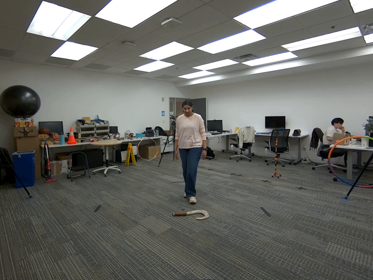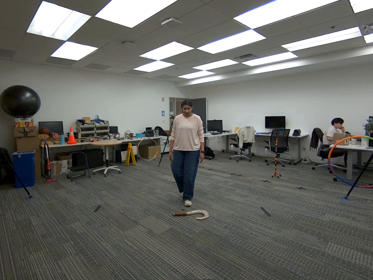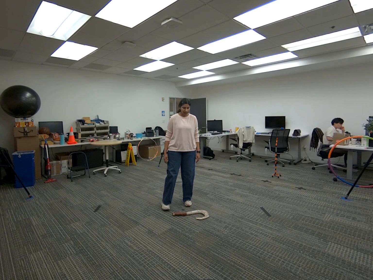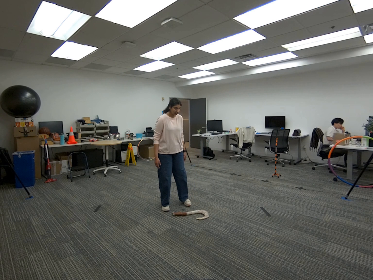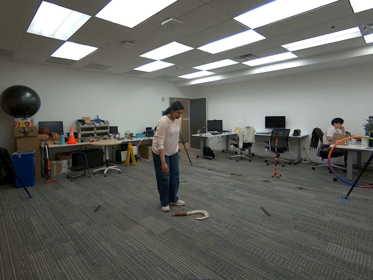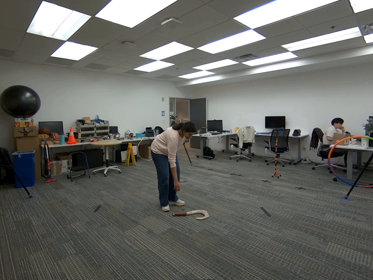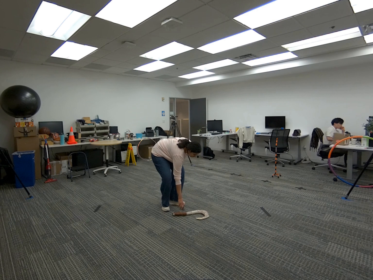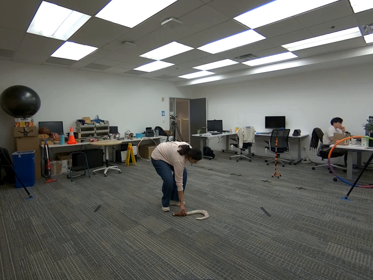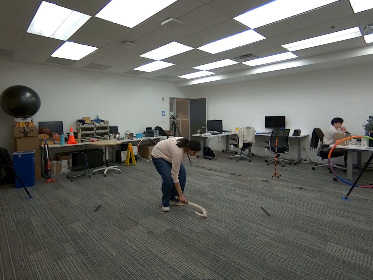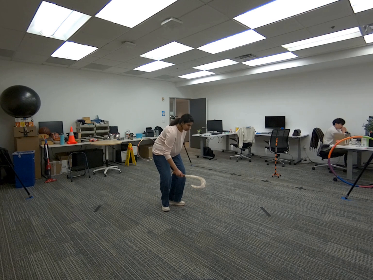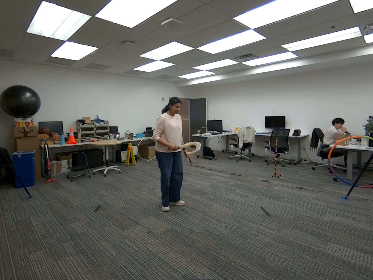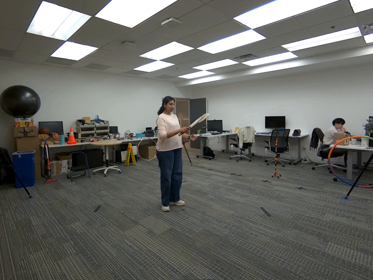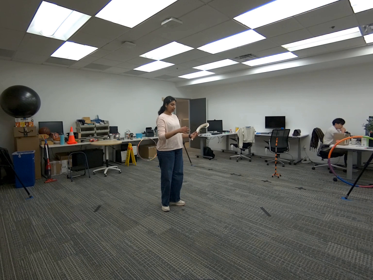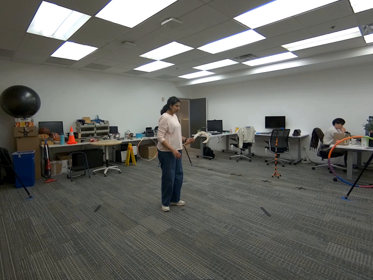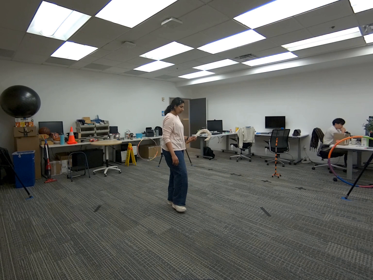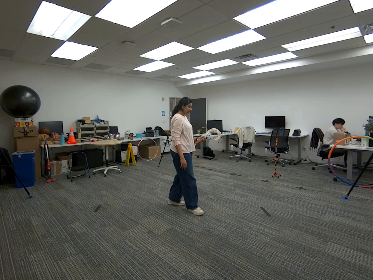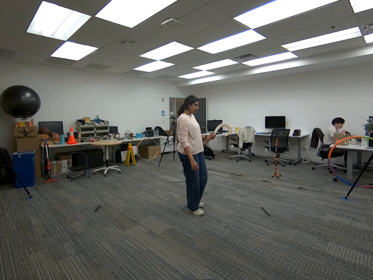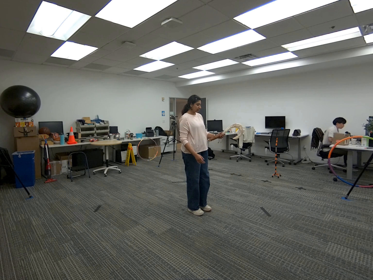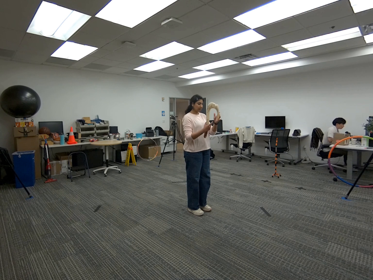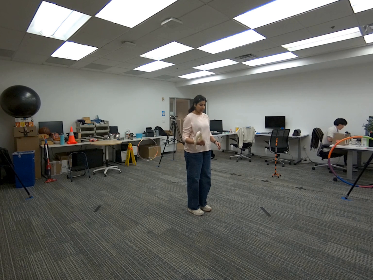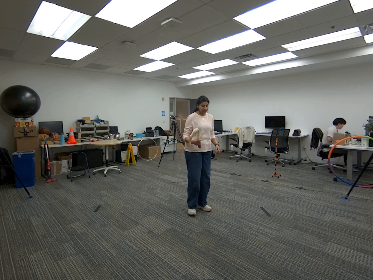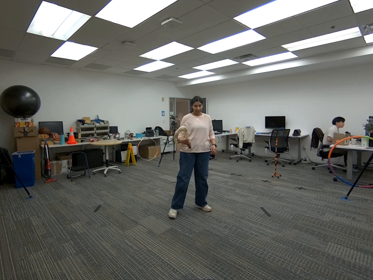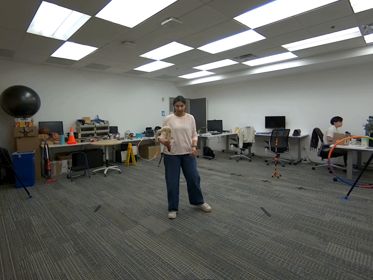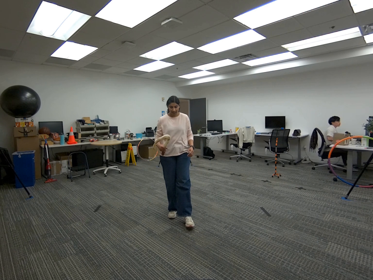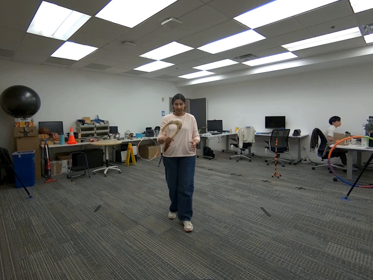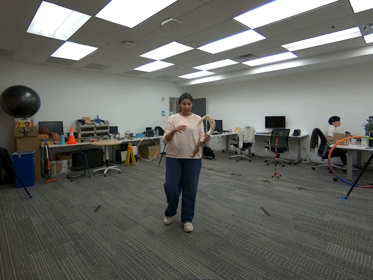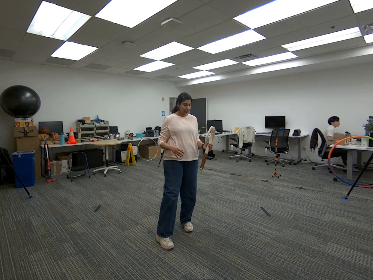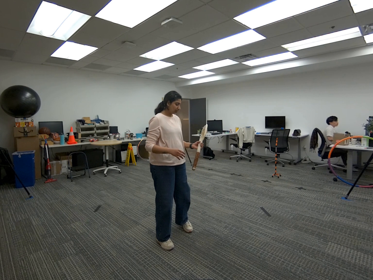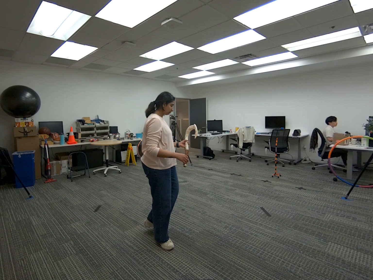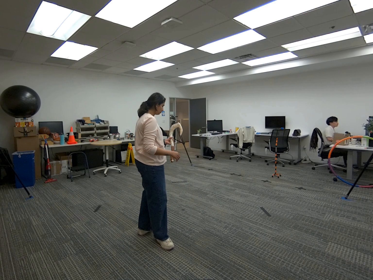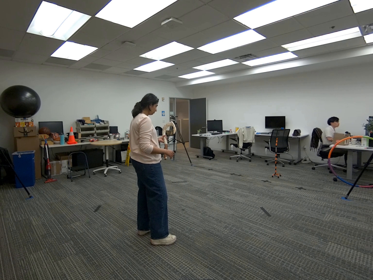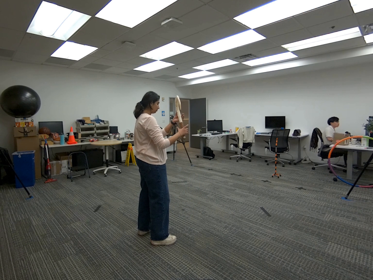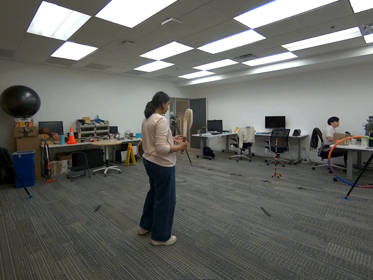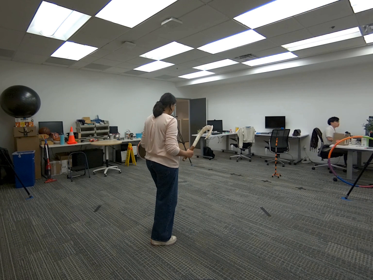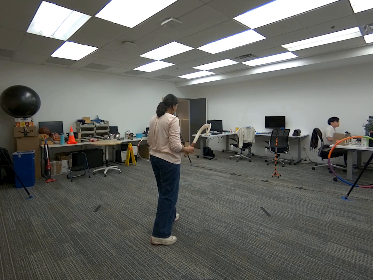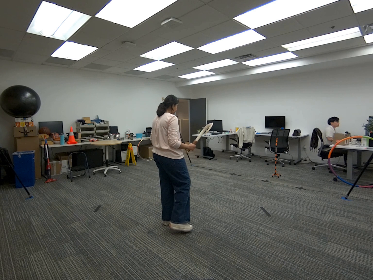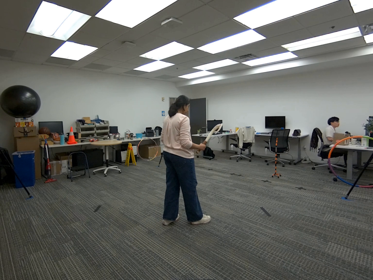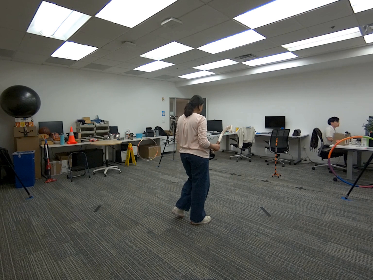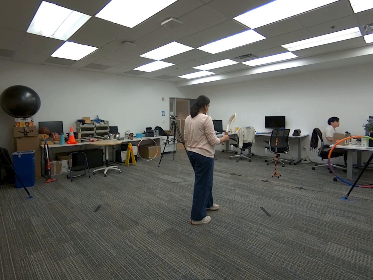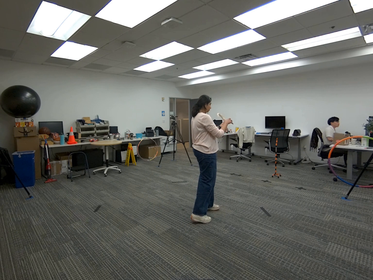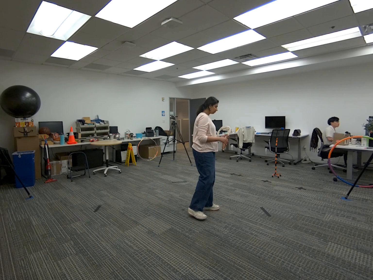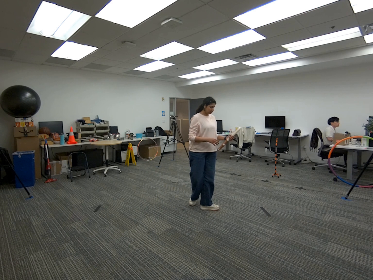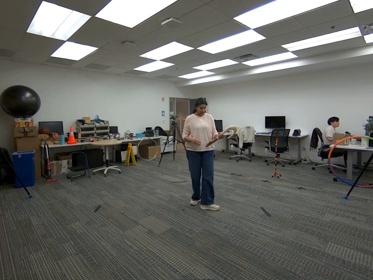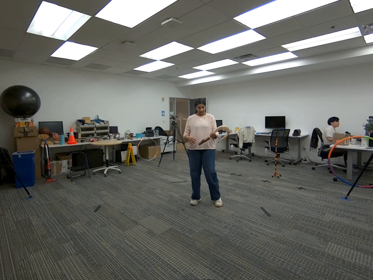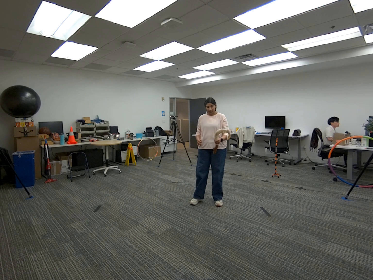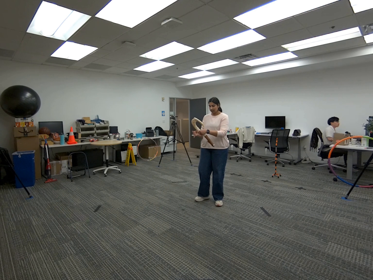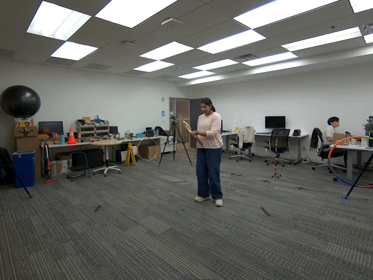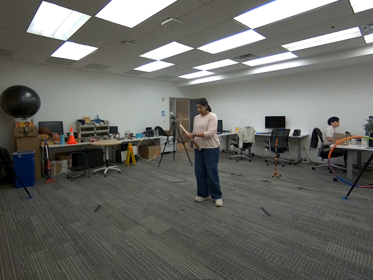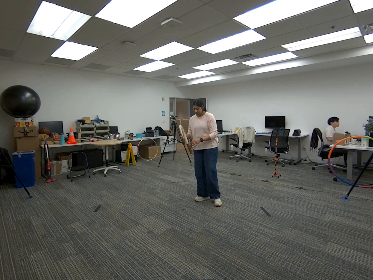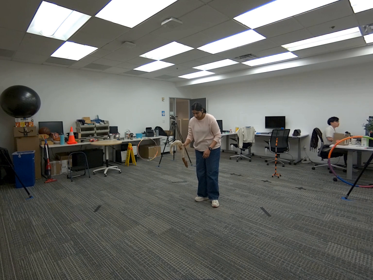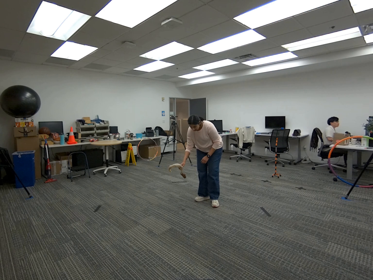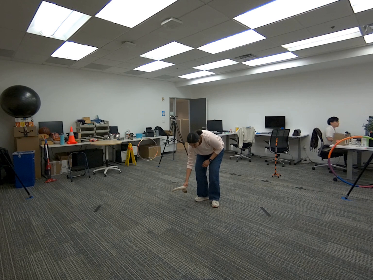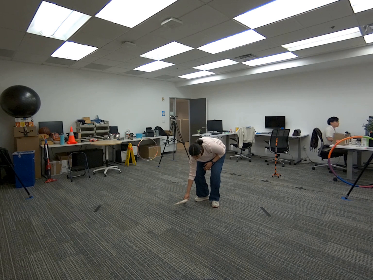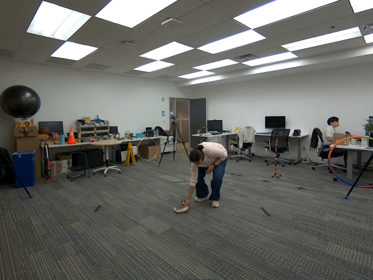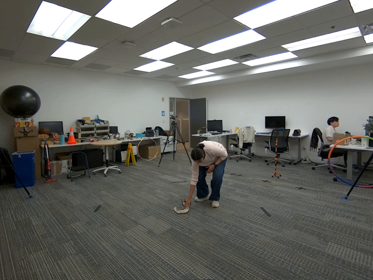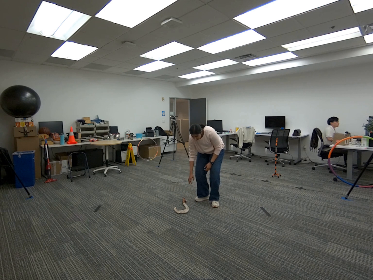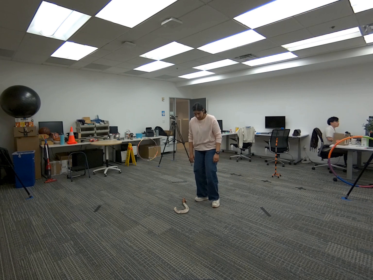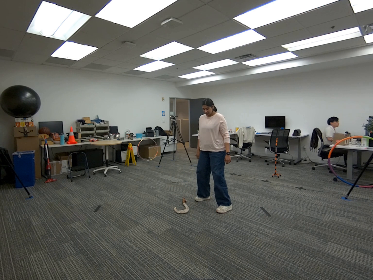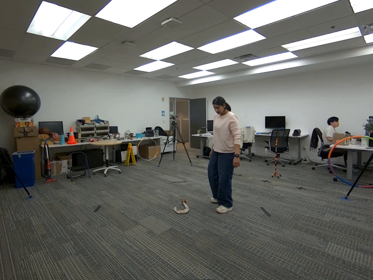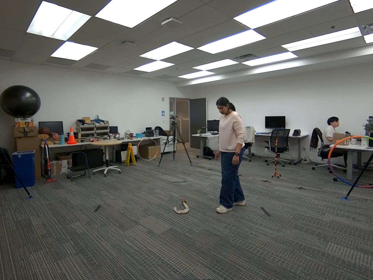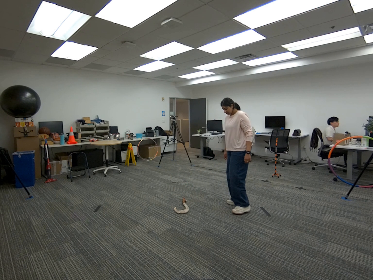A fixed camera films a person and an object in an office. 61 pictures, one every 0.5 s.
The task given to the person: Walk over to the Big Fish Hook on the ground and using your left hand pik up the Big Fish Hook and toss it over to your right hand. Toss the Big Fish Hook back and forth and then place on the ground when complete.
